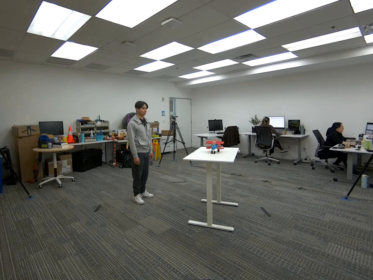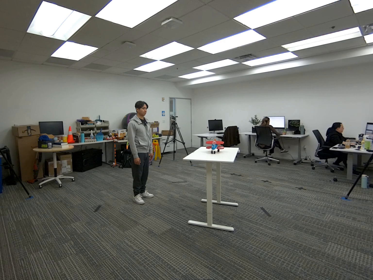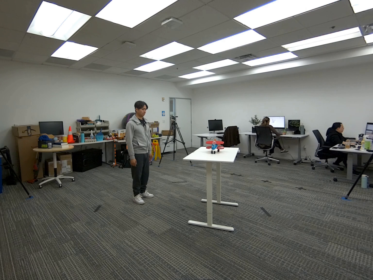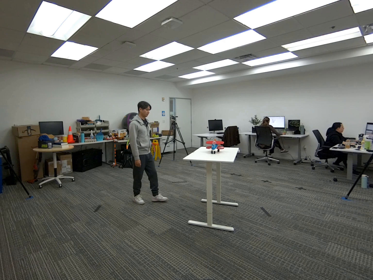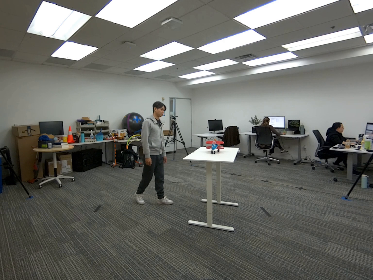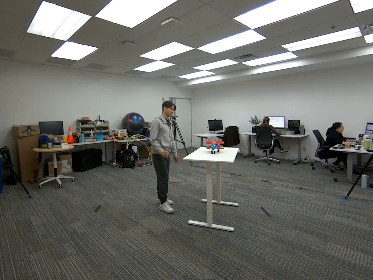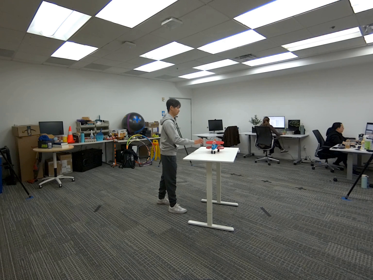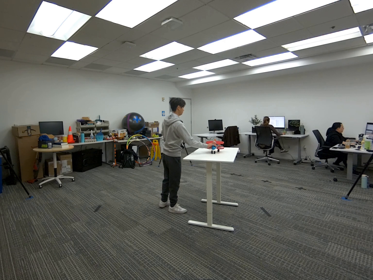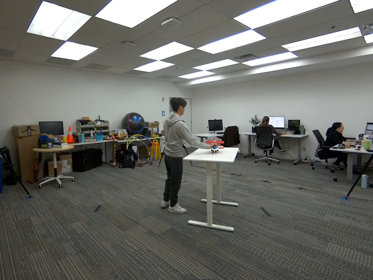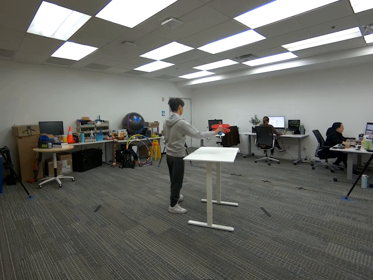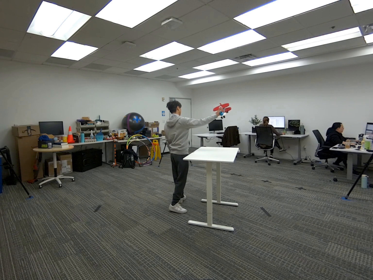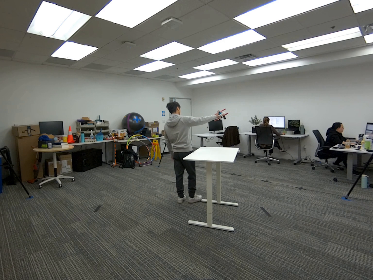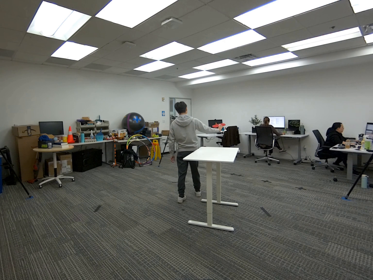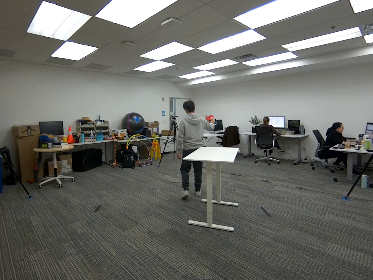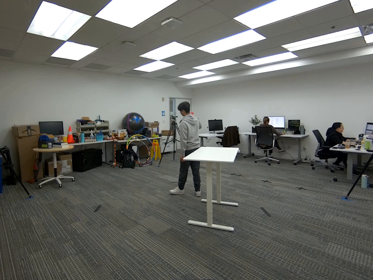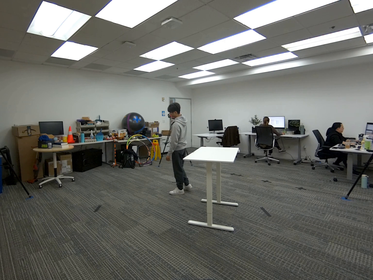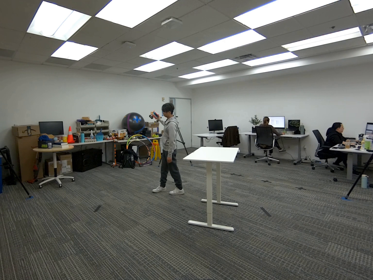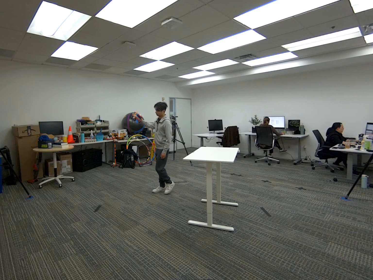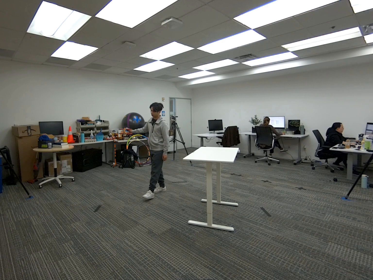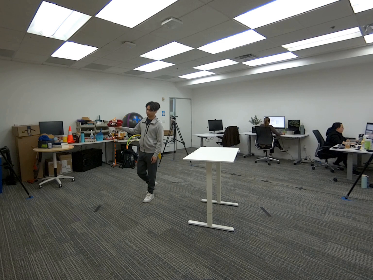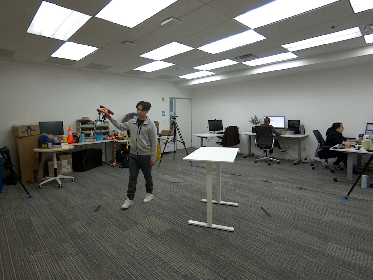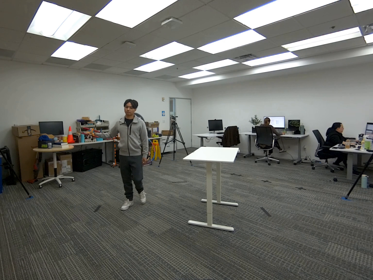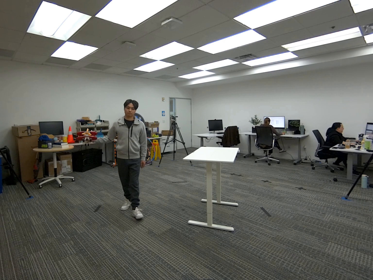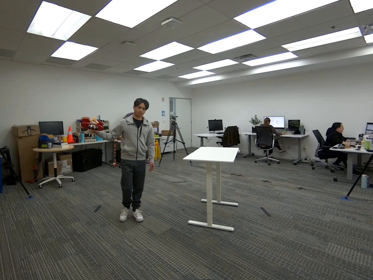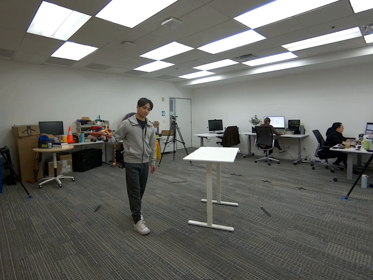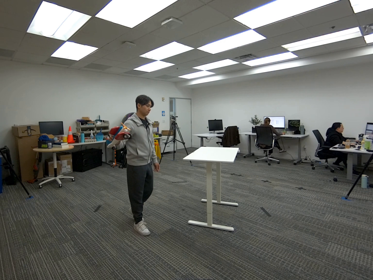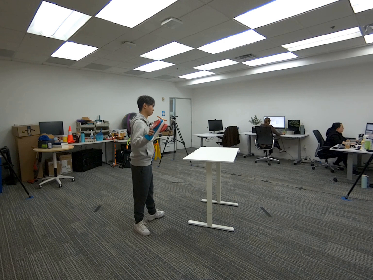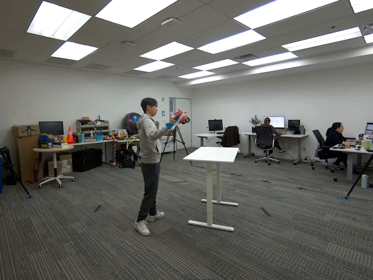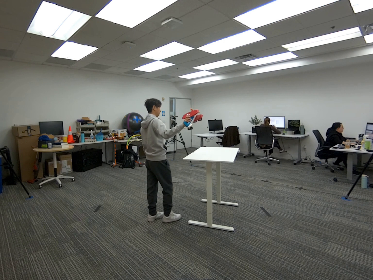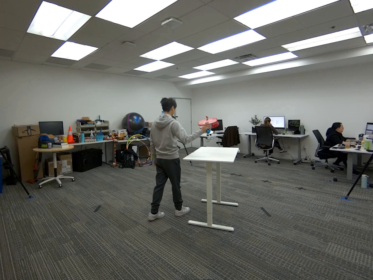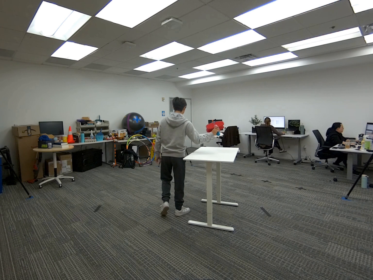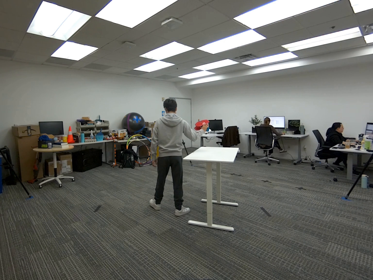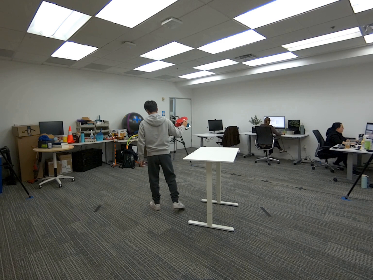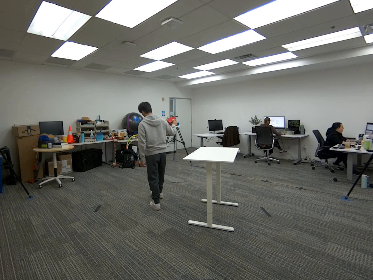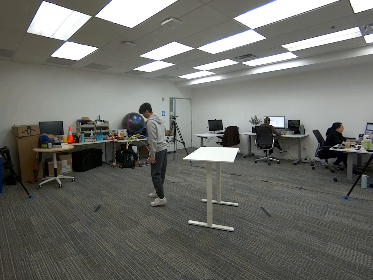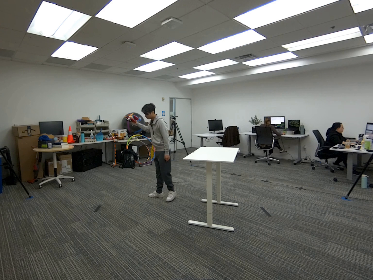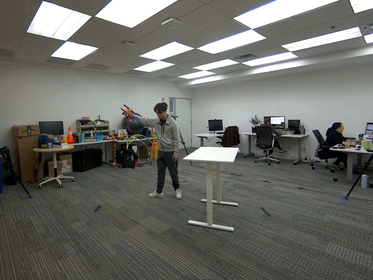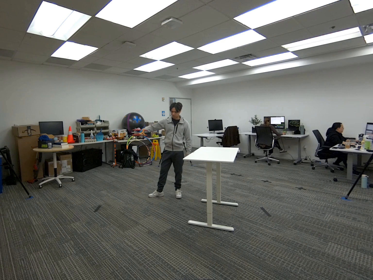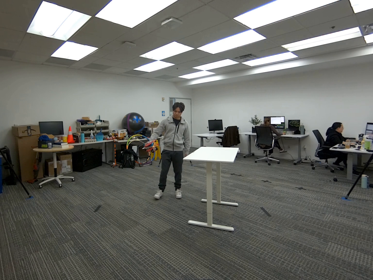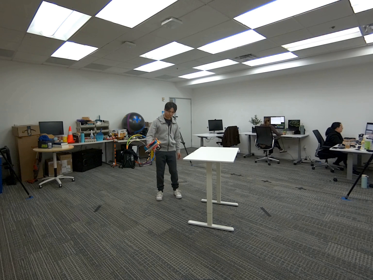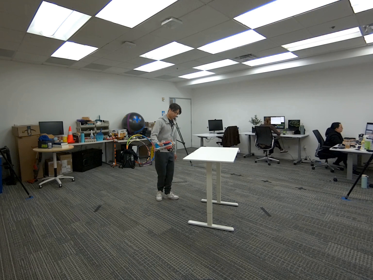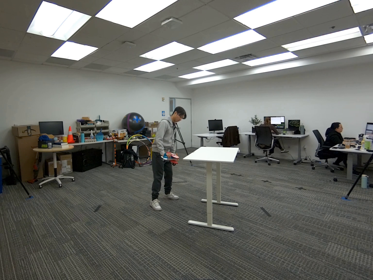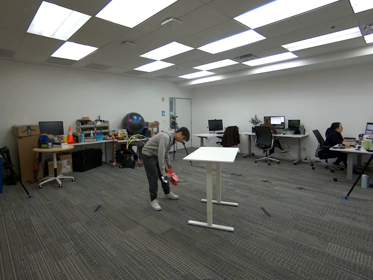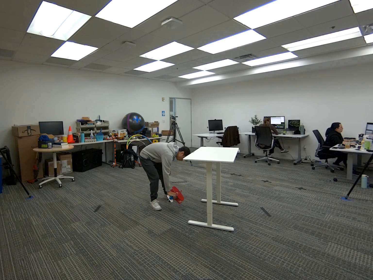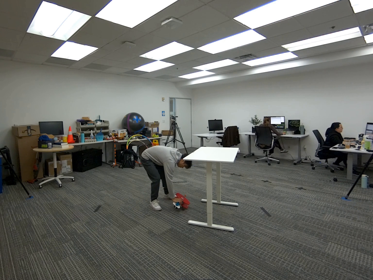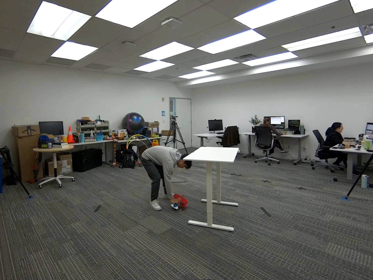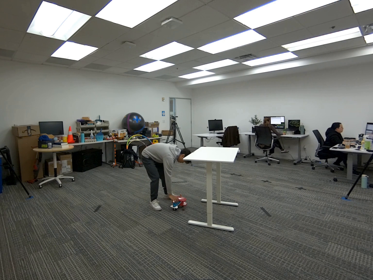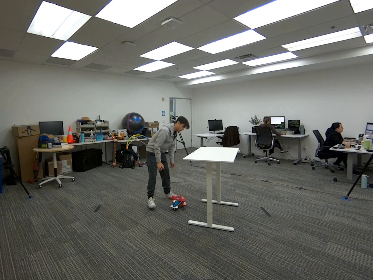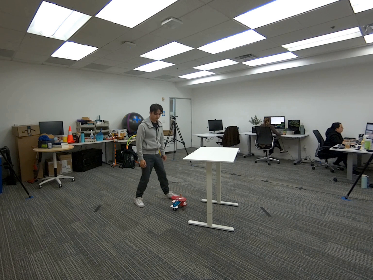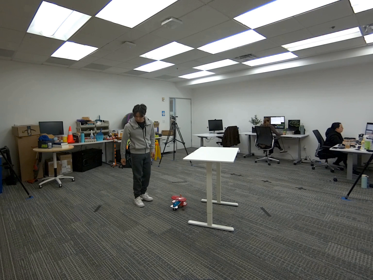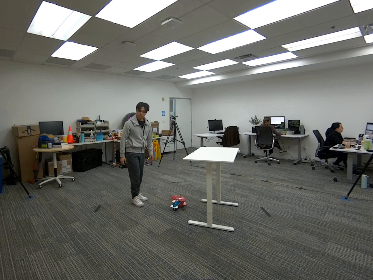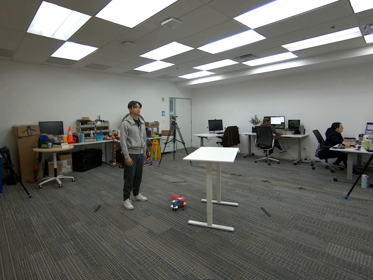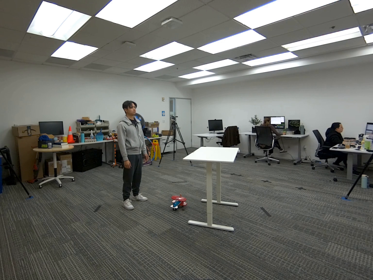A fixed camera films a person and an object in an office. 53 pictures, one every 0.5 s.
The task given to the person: Walk to the toy airplane on the white desk, pick it up with your right hand, hold it in the air, walk around and place the airplane on the ground.
